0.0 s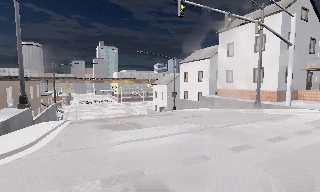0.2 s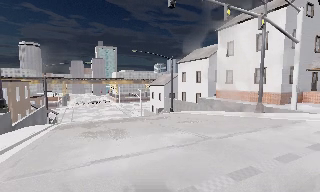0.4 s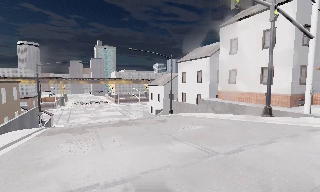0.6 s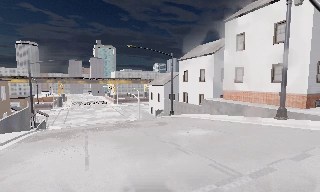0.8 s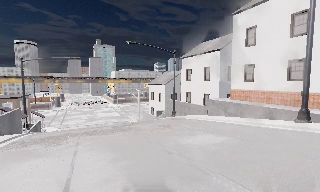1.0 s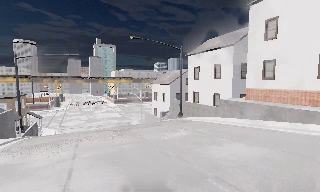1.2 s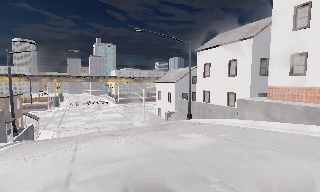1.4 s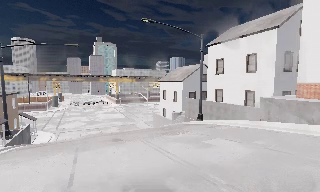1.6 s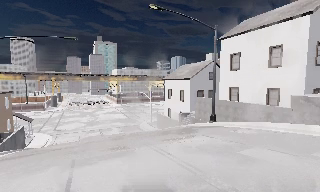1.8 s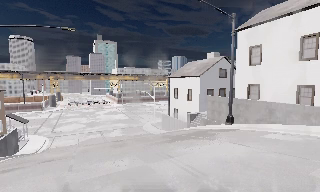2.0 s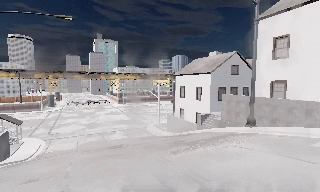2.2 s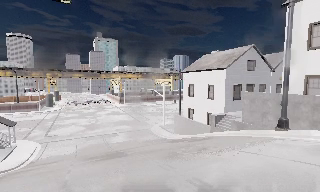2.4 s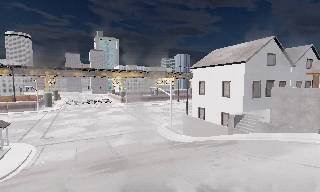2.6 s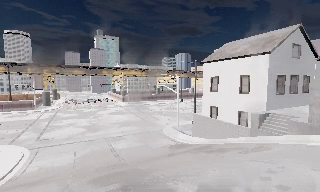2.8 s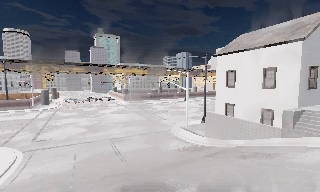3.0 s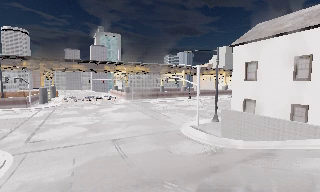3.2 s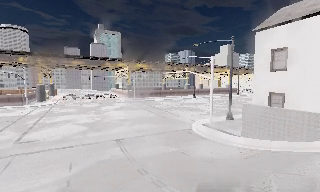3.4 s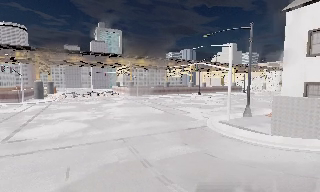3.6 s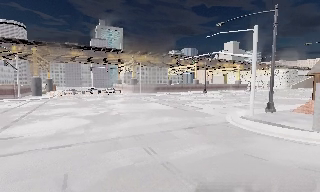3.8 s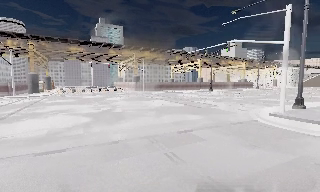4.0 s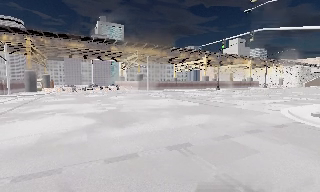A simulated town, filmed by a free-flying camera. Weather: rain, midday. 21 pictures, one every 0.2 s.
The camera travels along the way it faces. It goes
forward.
0.0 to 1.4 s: The camera travels forward, about 12 m, so what stands in front looms larger.
1.4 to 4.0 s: The camera travels forward and to its left, about 30 m, so what stands in front looms larger.
The film runs backward here.
